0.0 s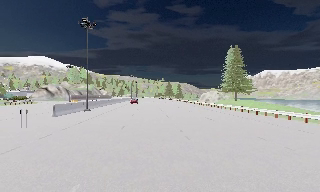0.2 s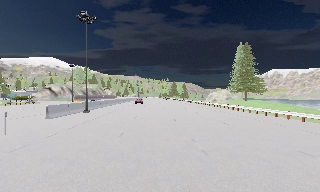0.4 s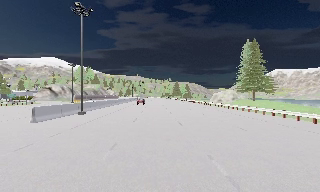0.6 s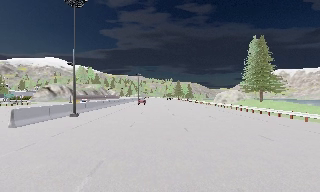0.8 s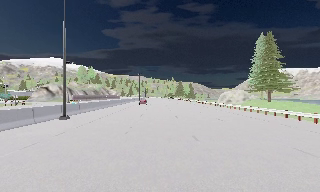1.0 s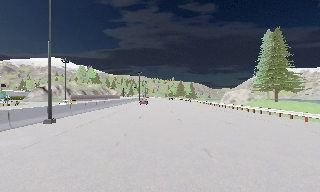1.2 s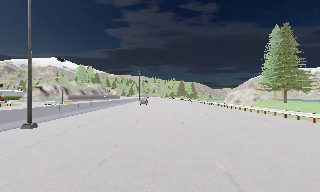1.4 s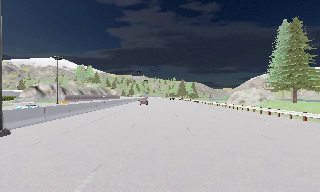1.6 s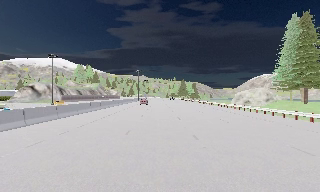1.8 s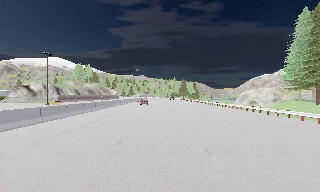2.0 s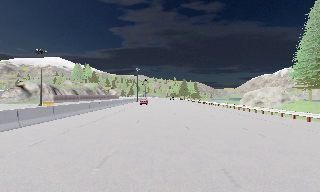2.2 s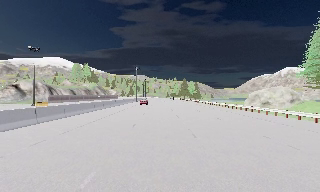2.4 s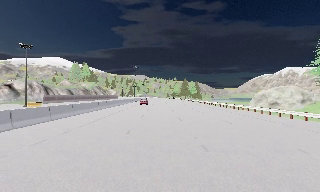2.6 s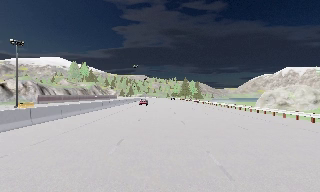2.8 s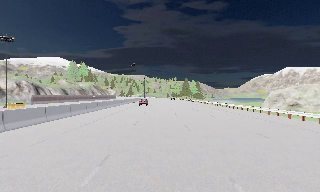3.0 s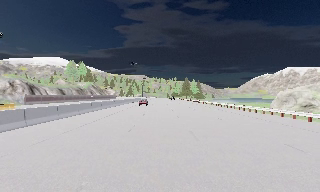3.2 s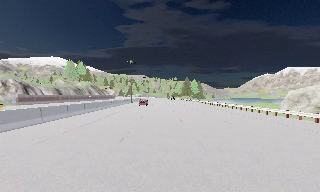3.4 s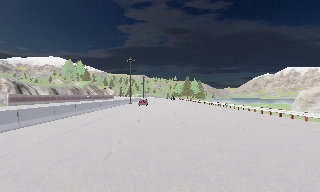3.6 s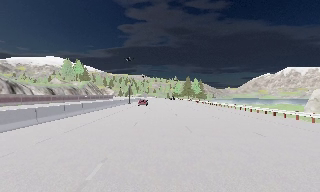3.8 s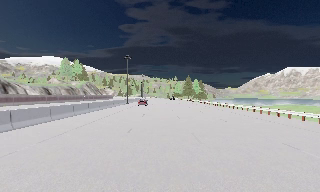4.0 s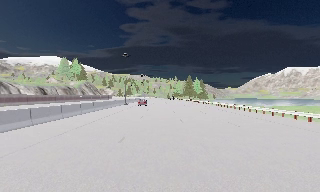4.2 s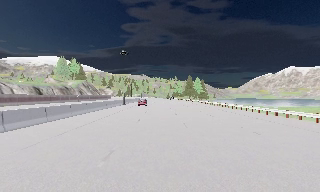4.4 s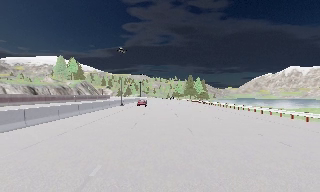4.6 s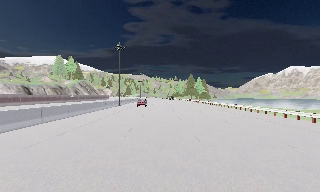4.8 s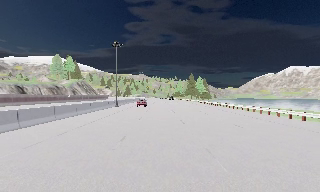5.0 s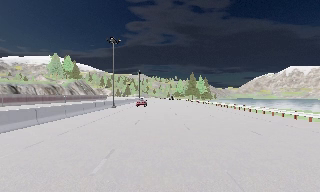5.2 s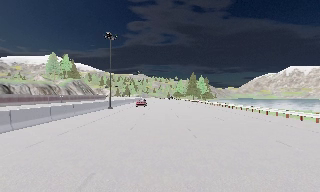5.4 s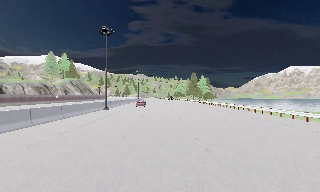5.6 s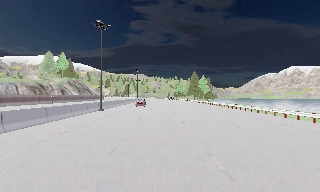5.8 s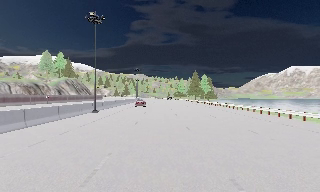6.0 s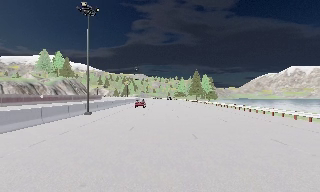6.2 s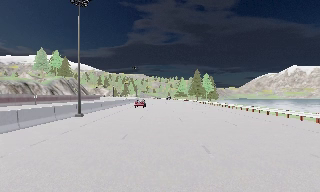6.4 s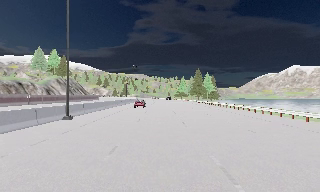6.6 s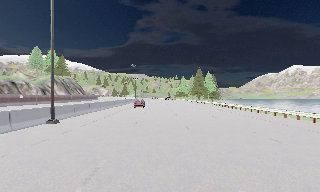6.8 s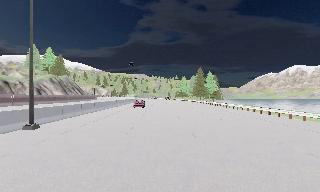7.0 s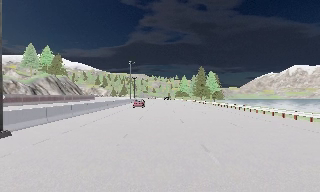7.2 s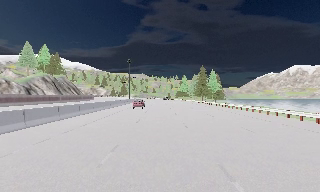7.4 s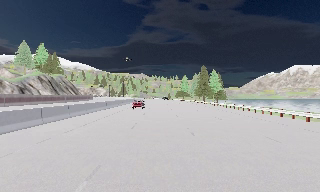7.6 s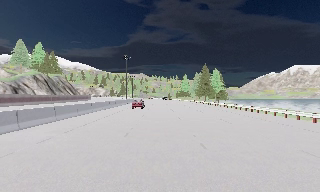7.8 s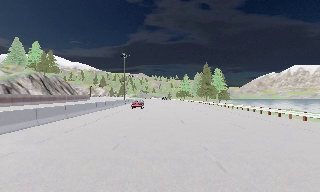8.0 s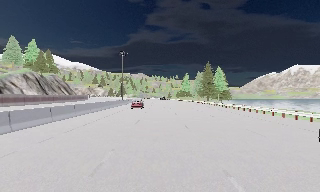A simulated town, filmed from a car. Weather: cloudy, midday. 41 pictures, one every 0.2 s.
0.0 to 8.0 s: The camera travels forward, about 80 m, so what stands in front looms larger.
The film runs forward here.
